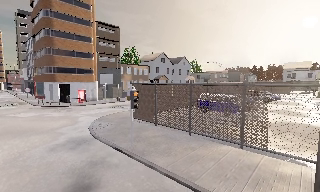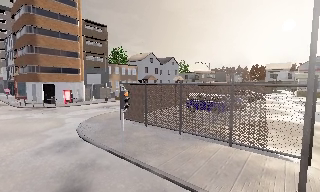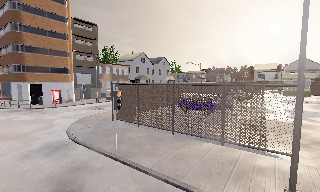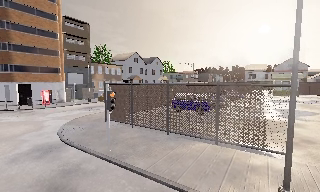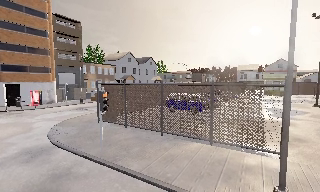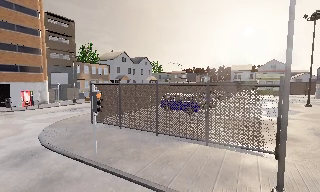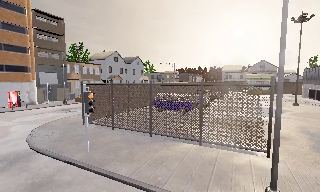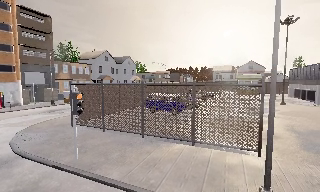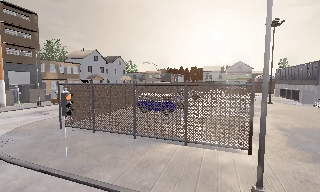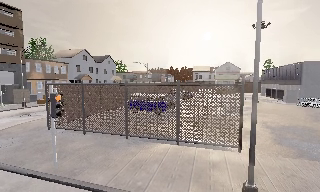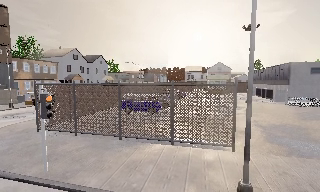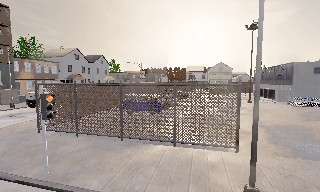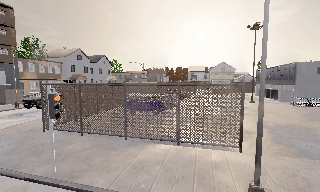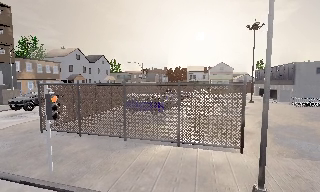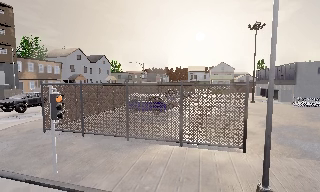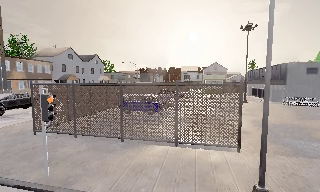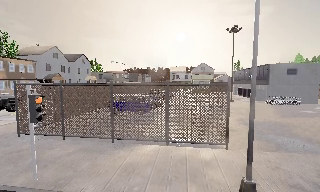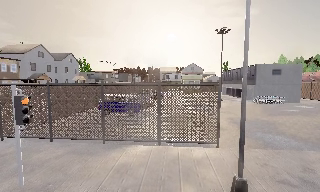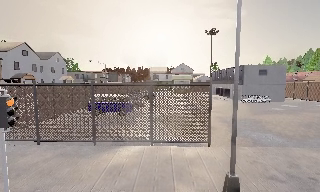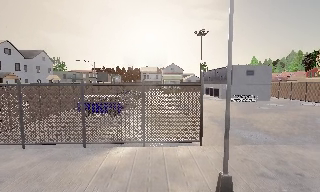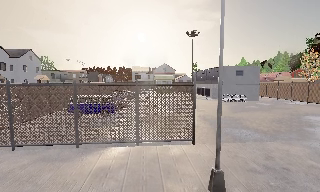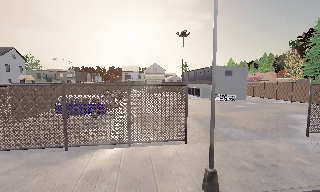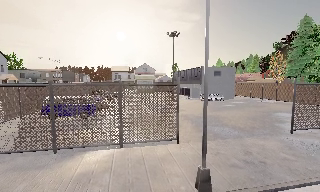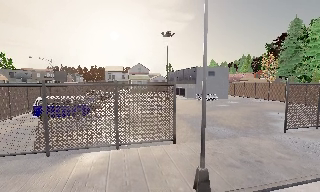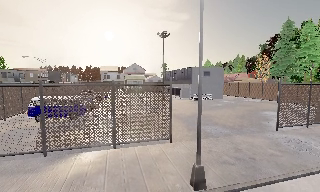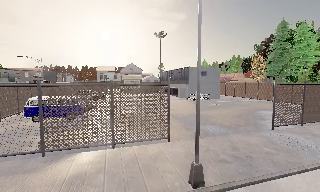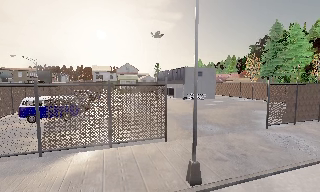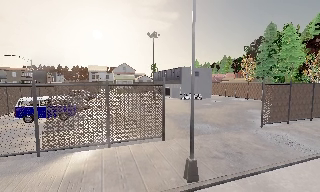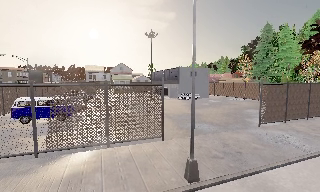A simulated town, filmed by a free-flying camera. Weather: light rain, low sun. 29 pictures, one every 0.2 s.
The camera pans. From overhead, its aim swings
clockwise.
The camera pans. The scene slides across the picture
to the left.
0.0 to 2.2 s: The camera pans to its right, which is clockwise from overhead, by about 30 degrees. It travels forward and to its left, about 1 m, so what stands in front looms larger.
2.2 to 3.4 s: The camera travels to its left, about 0.5 m.
3.4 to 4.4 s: The scene slides to the left, as the camera pans about 15 degrees to its right.
4.4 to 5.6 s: The camera shifts only a little, or ends up much as it began.
The film runs forward here.
